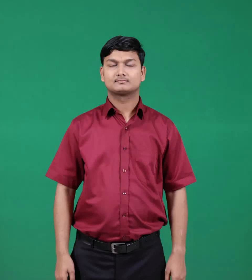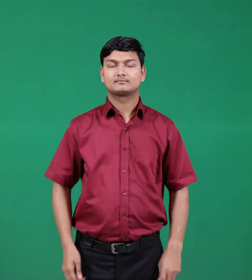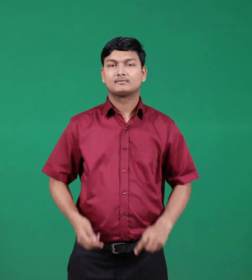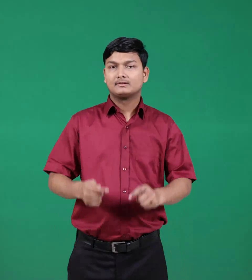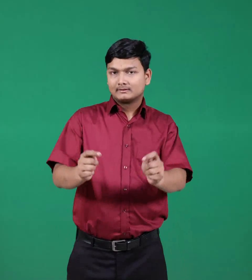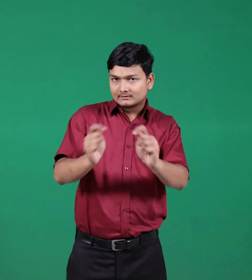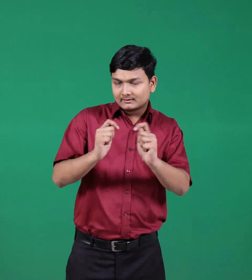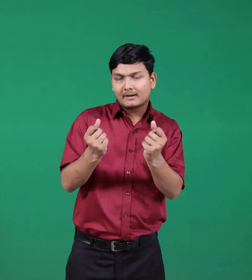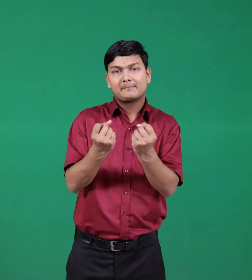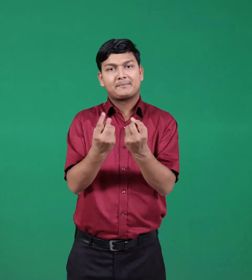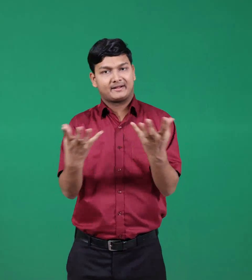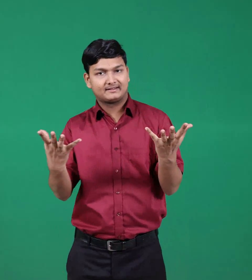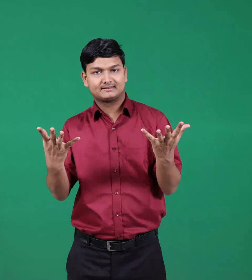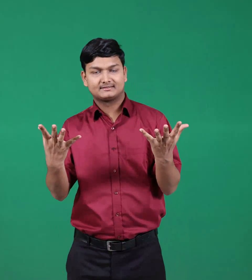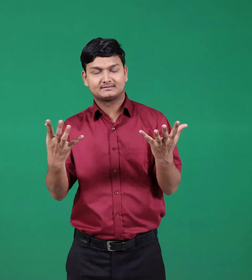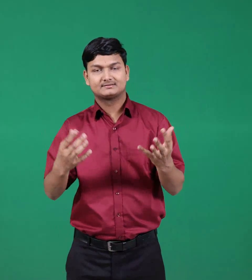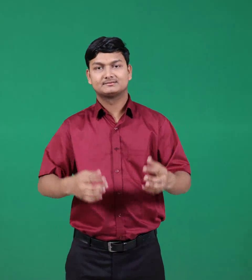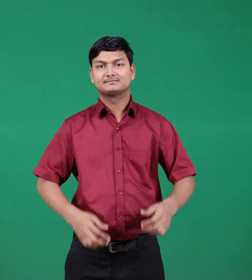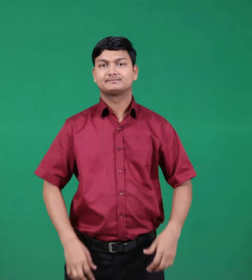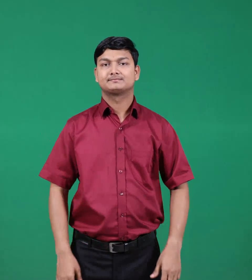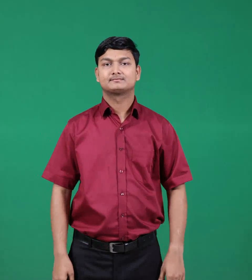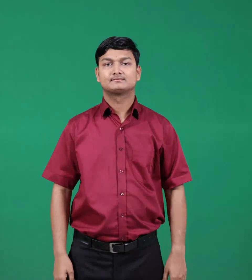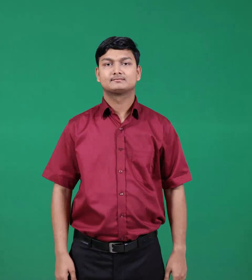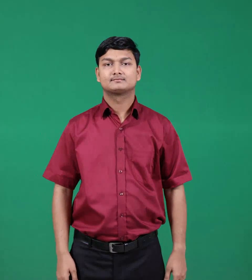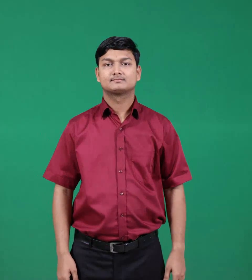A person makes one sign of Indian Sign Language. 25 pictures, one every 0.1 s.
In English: horses
